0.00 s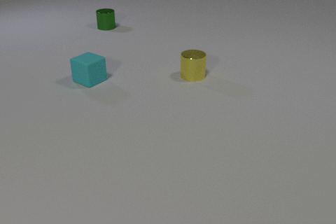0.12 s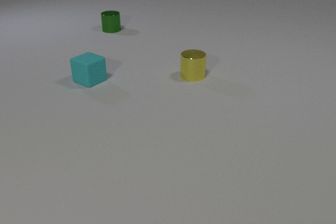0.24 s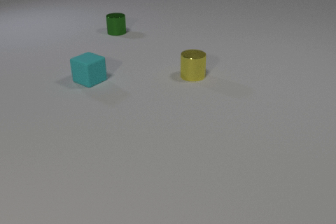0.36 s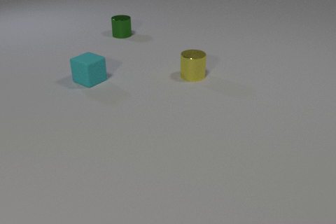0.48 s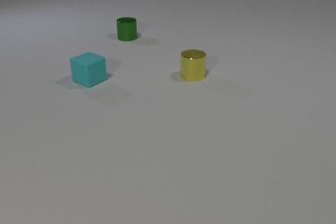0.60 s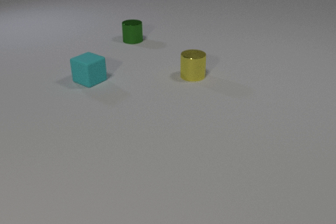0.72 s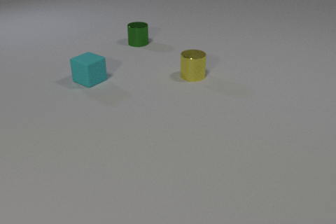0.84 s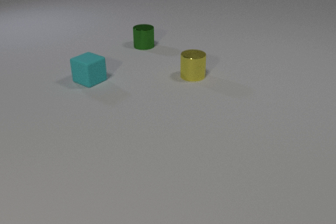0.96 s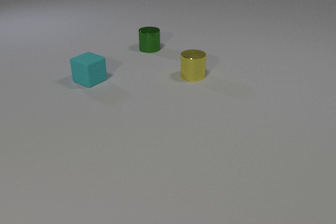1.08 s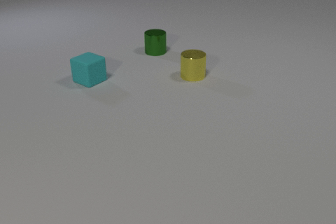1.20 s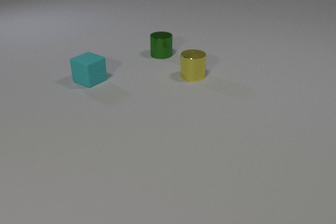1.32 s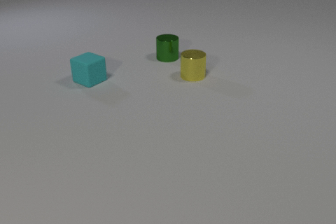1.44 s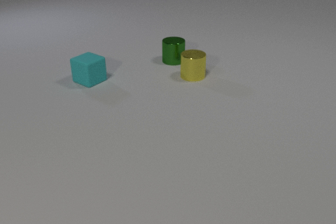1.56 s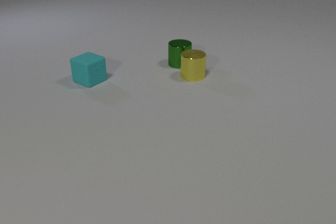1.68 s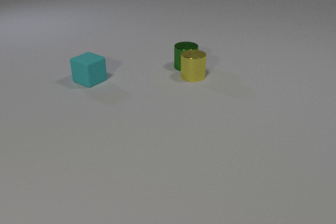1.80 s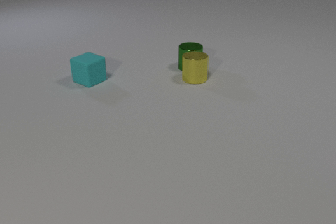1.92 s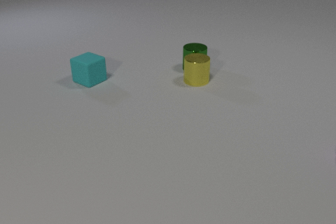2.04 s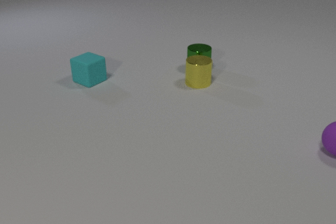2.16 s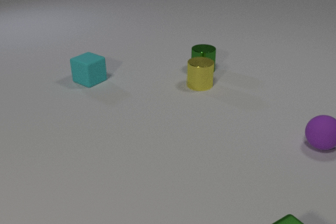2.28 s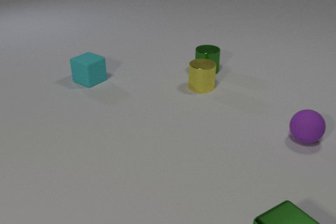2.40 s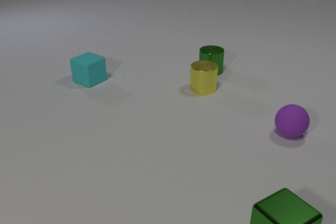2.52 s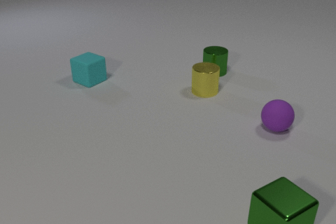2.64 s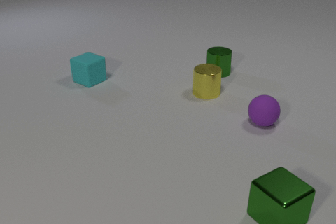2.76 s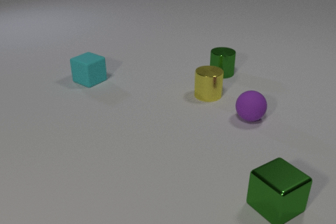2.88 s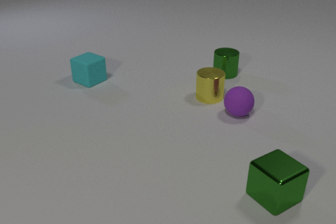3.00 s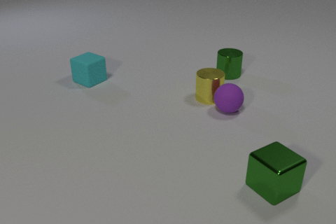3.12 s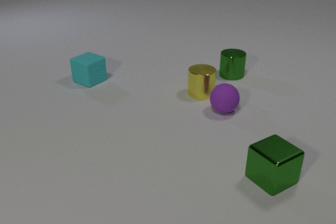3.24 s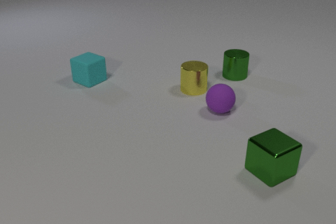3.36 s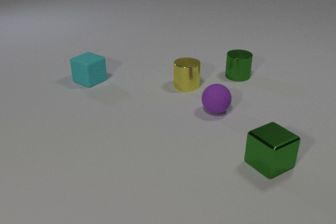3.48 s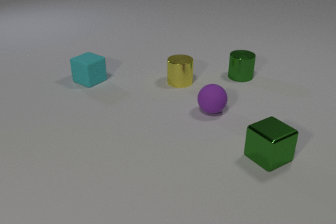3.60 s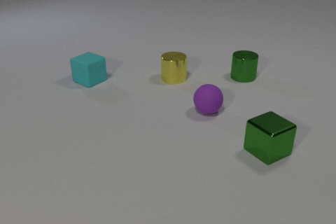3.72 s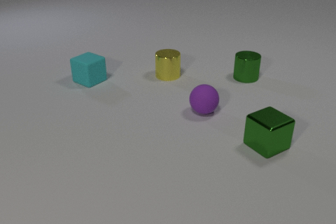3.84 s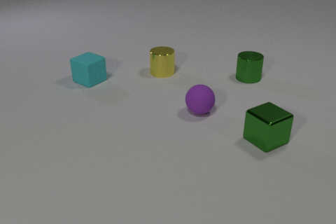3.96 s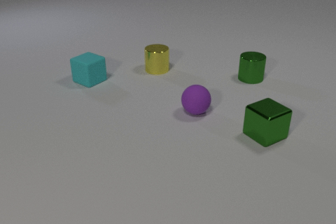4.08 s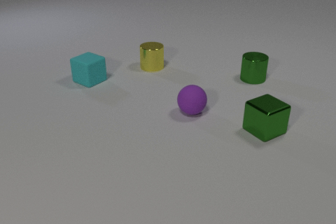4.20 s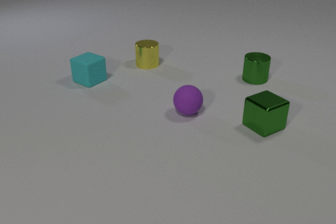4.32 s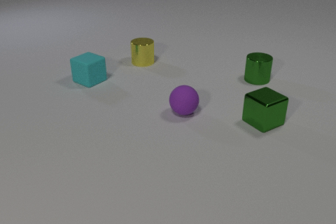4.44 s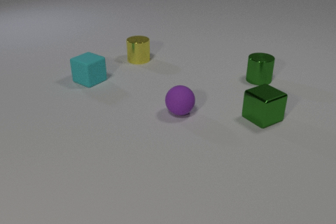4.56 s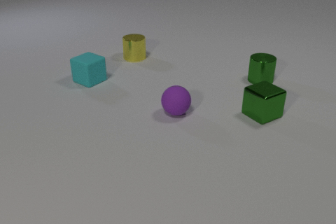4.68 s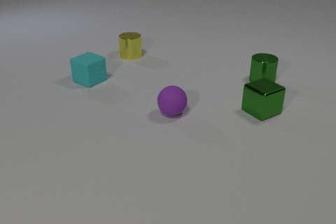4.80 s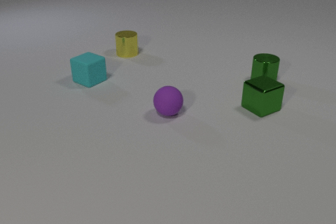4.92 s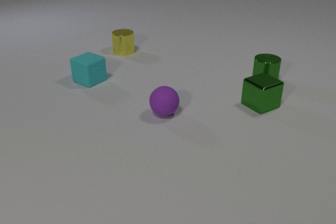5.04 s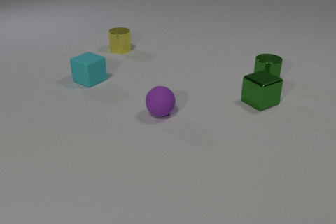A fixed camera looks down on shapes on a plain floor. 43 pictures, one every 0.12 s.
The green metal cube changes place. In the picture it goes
away from the camera.
The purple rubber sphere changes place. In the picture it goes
to the left.
0.00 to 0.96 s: The green metal cylinder slides toward the camera and to the right.
0.96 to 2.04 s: The green metal cylinder slides toward the camera and to the right. The yellow metal cylinder slides toward the camera. The purple rubber sphere comes in at the right edge, rolls to the left. The green metal cylinder and the yellow metal cylinder collide.
2.04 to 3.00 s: The green metal cylinder slides to the right. The yellow metal cylinder slides toward the camera. The purple rubber sphere rolls to the left and away from the camera. The green metal cube comes in at the bottom edge, slides away from the camera. The yellow metal cylinder and the purple rubber sphere collide.
3.00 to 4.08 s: The green metal cylinder slides to the right. The yellow metal cylinder slides away from the camera and to the left. The purple rubber sphere rolls to the left. The green metal cube slides away from the camera.
4.08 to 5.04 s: The green metal cylinder slides to the right. The yellow metal cylinder slides away from the camera and to the left. The purple rubber sphere rolls to the left. The green metal cube slides away from the camera.
Are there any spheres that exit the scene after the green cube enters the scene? no.
How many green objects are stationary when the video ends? 0.
How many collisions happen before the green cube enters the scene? 1.
